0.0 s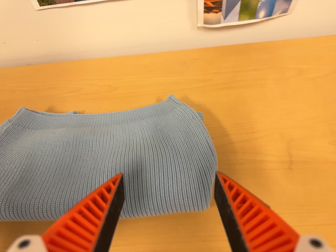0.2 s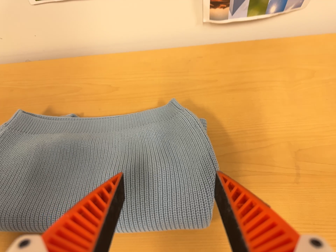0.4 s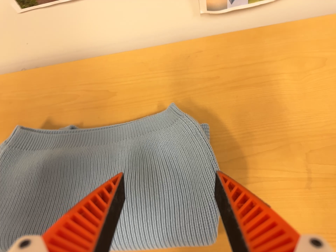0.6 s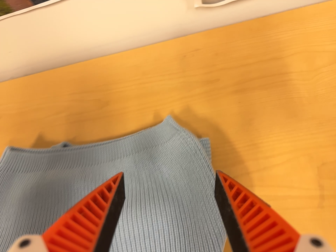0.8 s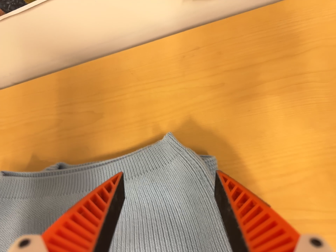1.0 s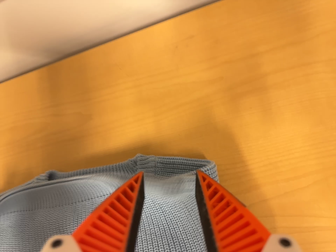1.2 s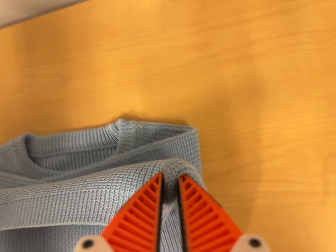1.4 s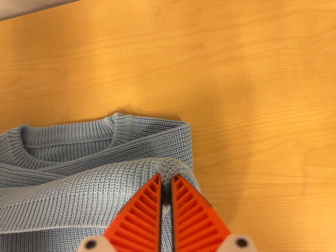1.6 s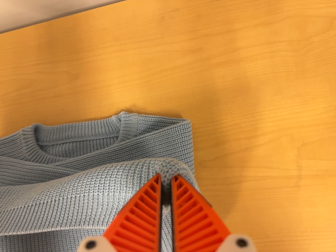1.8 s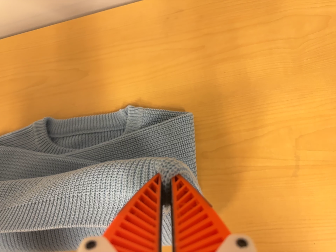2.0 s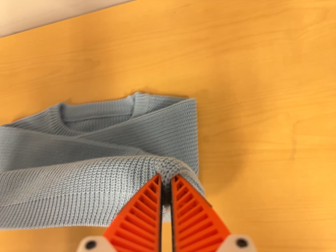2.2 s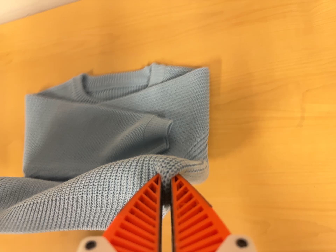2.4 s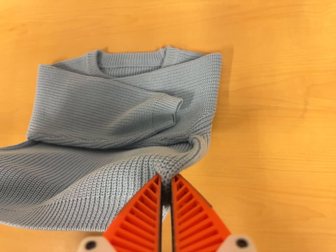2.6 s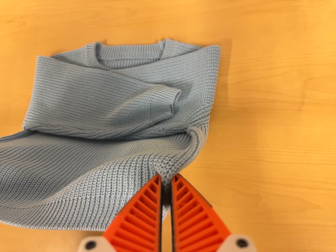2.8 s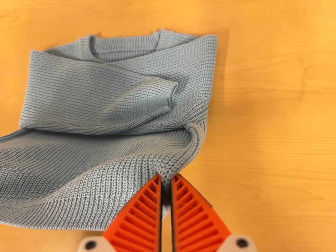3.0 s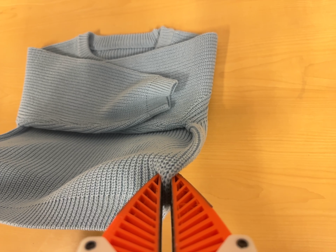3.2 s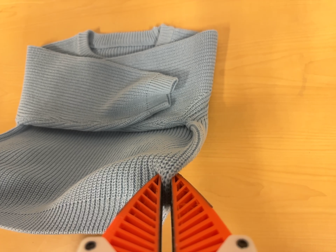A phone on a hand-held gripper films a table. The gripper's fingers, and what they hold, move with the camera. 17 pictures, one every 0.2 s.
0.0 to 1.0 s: The camera travels toward the top of its view and forward, about 28 cm. Its aim tips toward the bottom of its view by about 25 degrees. It rolls about its line of sight by about 15 degrees, and the scene rotates counterclockwise.
1.0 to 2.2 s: The camera travels toward the bottom of its view and backward, about 16 cm, so close, fixed things drift upward.
2.2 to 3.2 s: The camera travels toward the bottom of its view, about 8 cm, so close, fixed things drift upward.
The film runs backward here.
